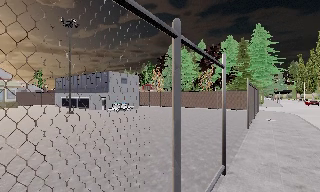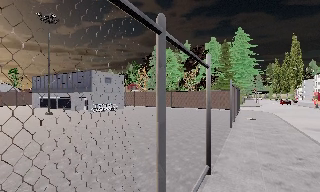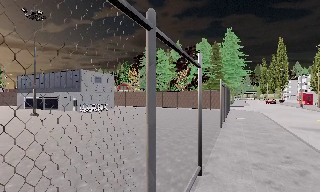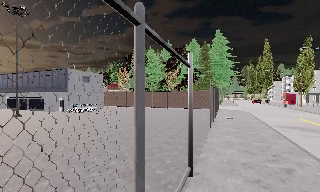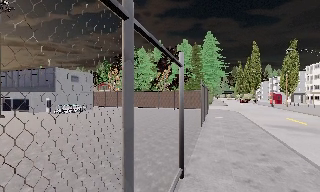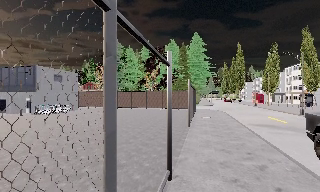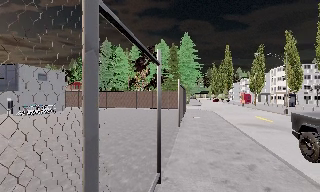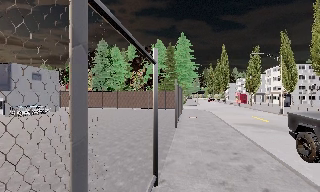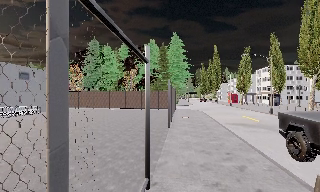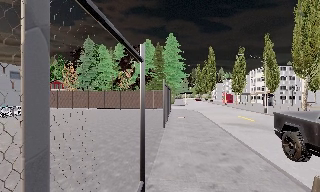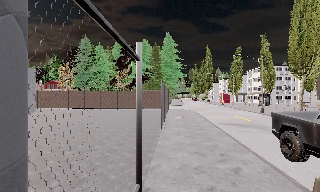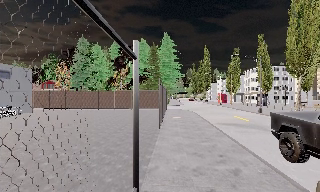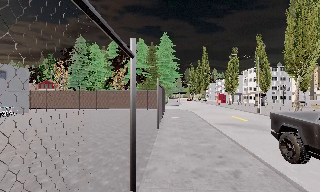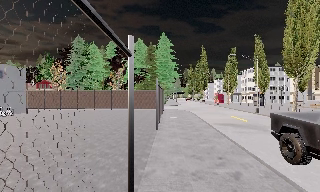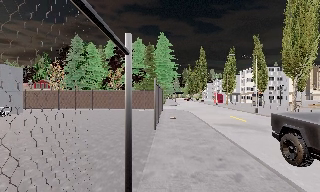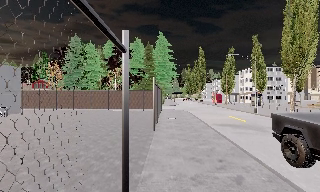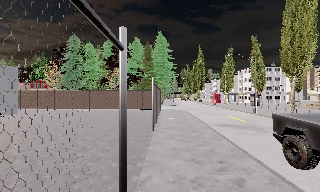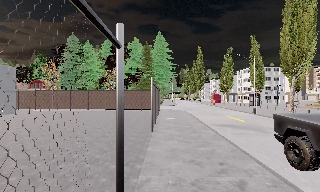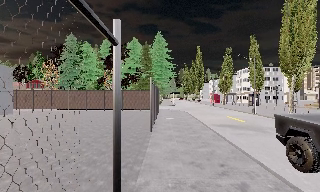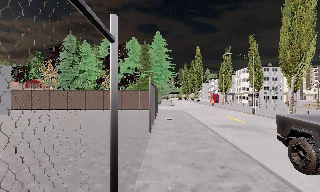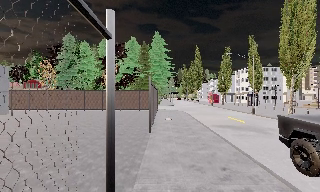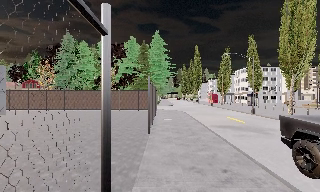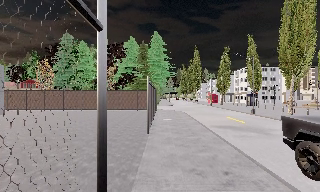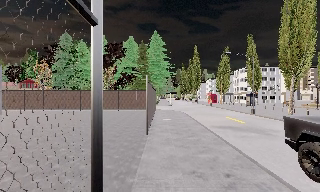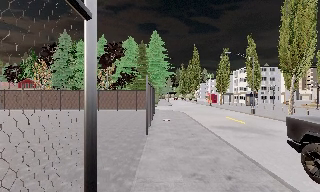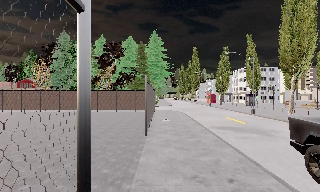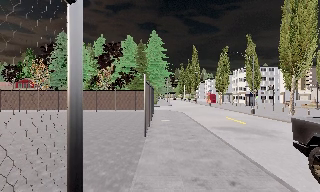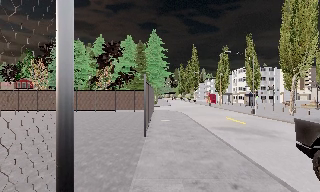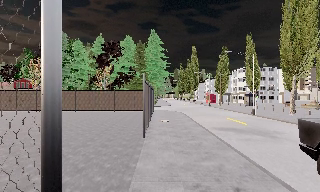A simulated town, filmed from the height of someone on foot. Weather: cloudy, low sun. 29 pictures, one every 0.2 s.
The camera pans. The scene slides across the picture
to the left.
The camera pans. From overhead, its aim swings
clockwise.
0.0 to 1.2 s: The camera pans to its right, which is clockwise from overhead, by about 25 degrees. It travels forward, about 1 m, so what stands in front looms larger.
1.2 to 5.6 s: The camera pans to its right, which is clockwise from overhead, by about 10 degrees. It travels forward, about 3 m, so what stands in front looms larger.
The film runs forward here.
